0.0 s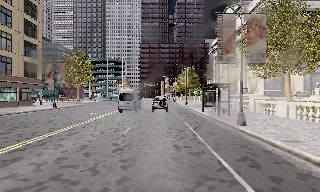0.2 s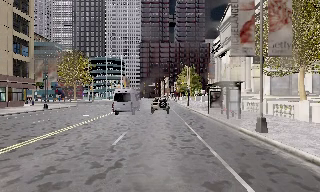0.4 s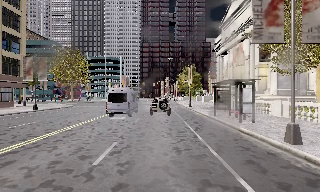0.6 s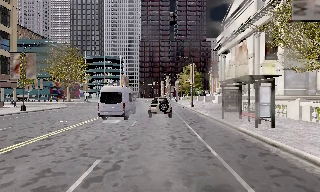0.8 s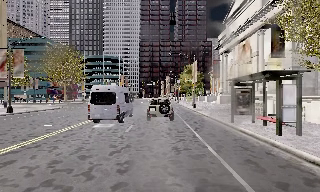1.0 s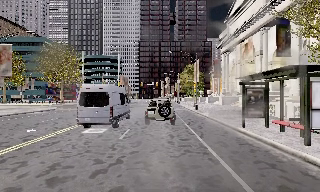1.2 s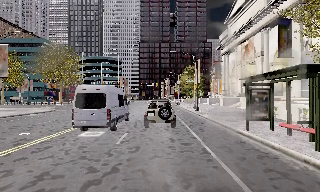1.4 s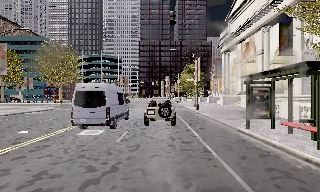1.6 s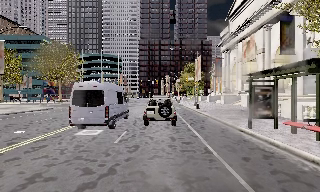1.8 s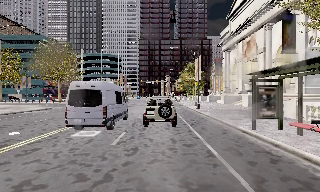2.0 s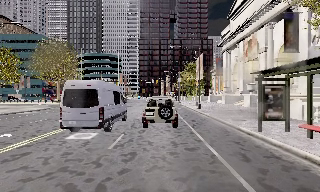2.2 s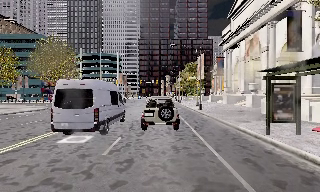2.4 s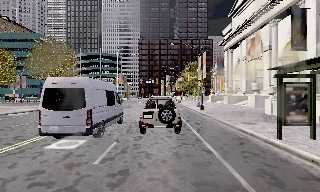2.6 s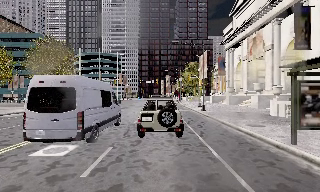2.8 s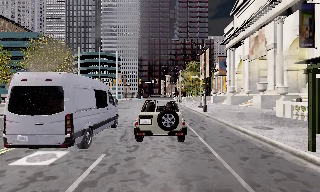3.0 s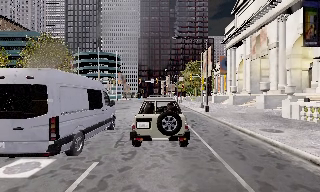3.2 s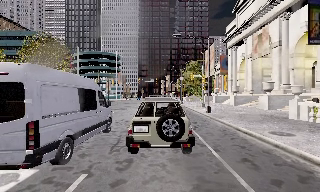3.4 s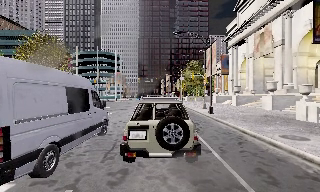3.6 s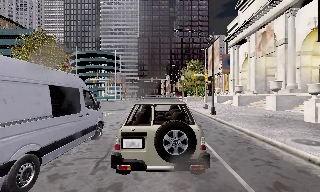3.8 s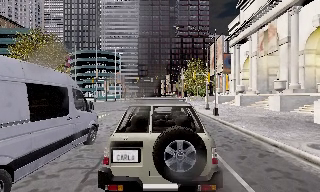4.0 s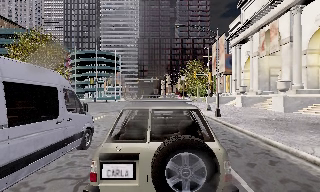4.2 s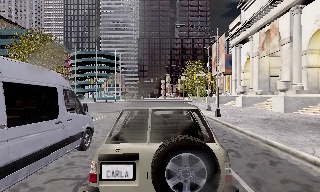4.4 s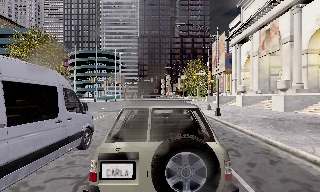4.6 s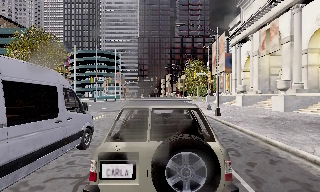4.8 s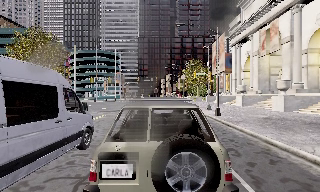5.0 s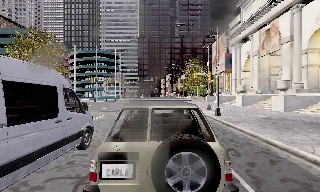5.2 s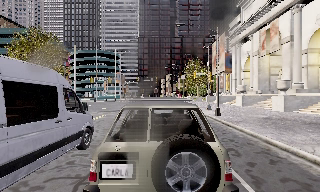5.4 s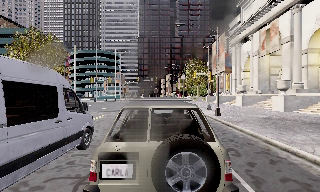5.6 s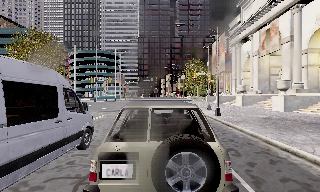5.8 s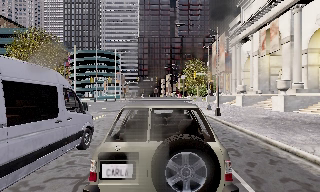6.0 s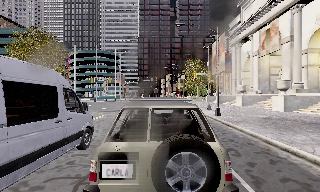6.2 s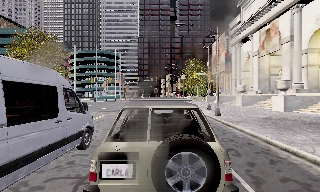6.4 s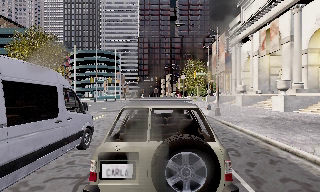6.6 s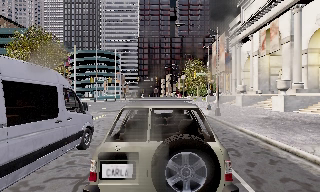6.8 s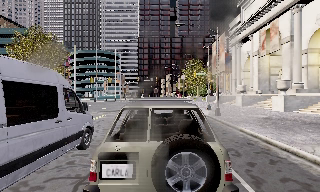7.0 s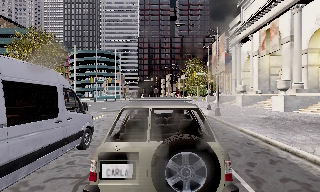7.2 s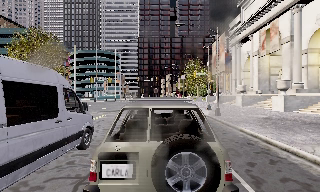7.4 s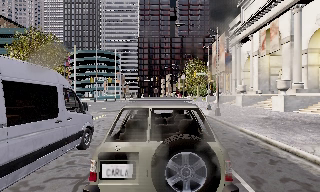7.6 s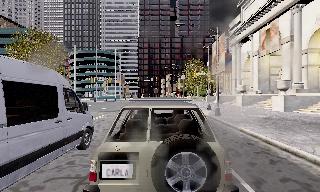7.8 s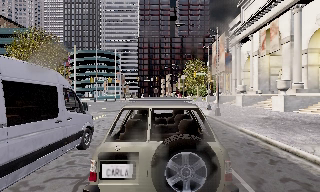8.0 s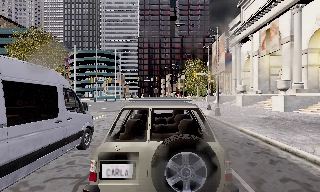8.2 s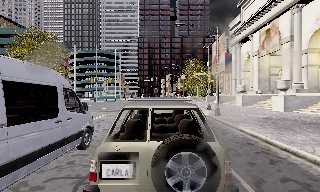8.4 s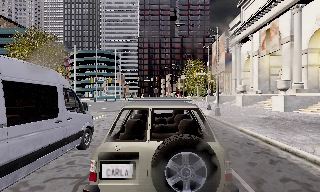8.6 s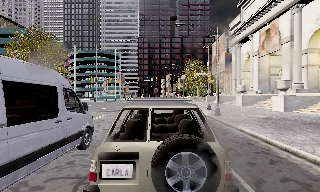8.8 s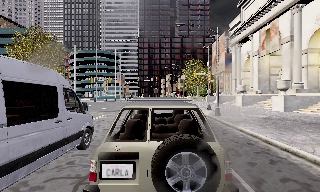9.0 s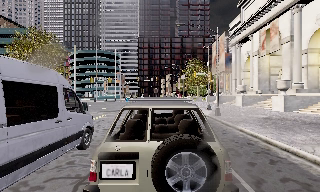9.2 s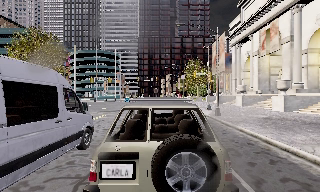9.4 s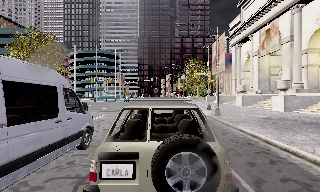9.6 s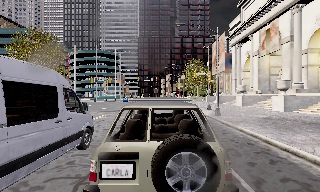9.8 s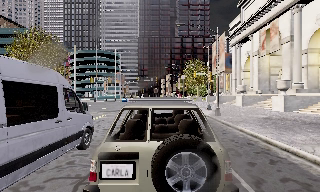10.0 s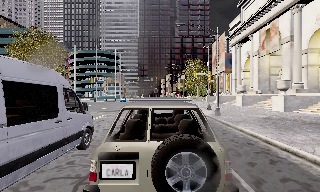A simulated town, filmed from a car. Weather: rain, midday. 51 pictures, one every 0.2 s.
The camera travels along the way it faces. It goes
forward.
0.0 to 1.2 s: The camera travels forward, about 9 m, so what stands in front looms larger. It loses speed.
1.2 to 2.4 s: The camera travels forward, about 2.5 m, so what stands in front looms larger. It gains speed.
2.4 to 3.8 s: The camera travels forward, about 4.5 m, so what stands in front looms larger.
3.8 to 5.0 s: The camera shifts only a little, or ends up much as it began.
5.0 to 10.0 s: The camera keeps its place and its aim.
The film runs forward here.
